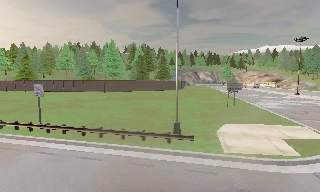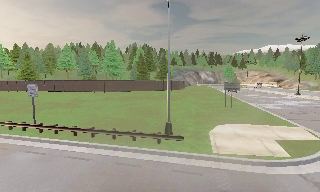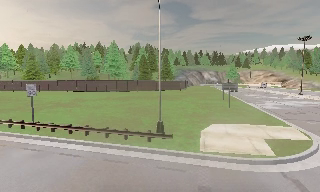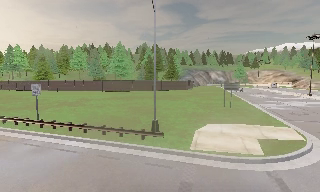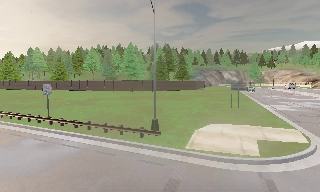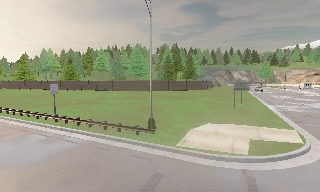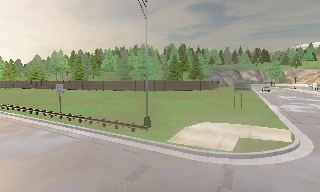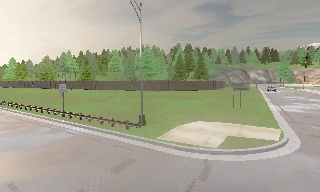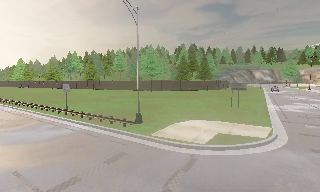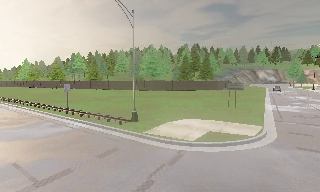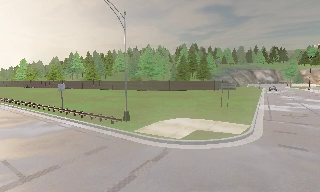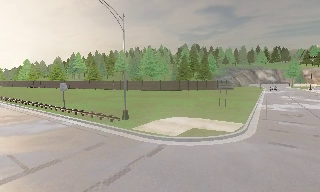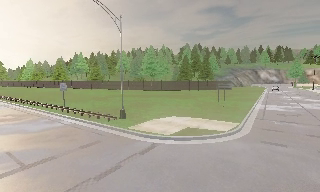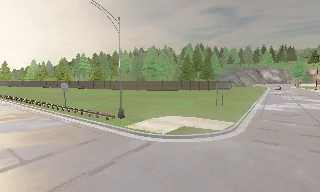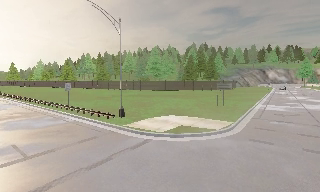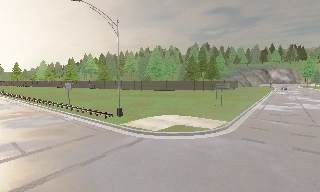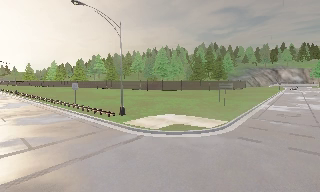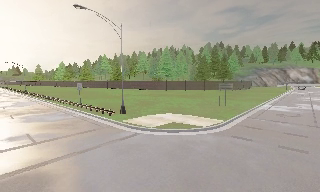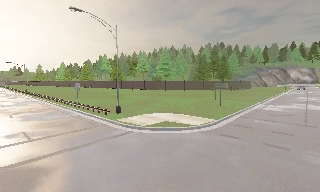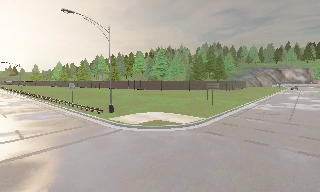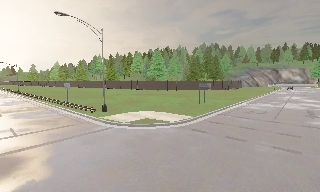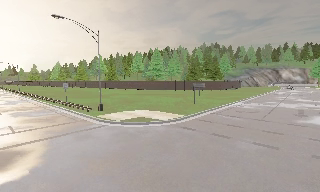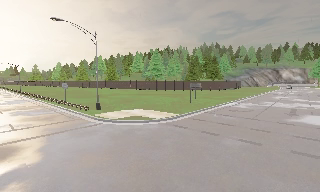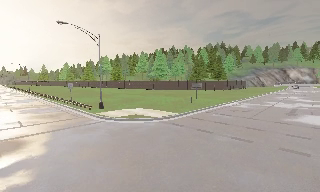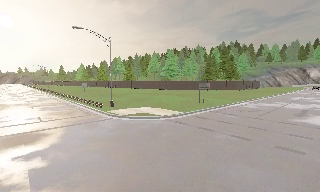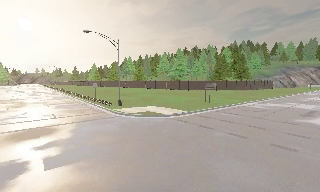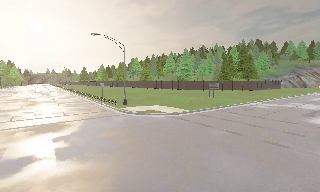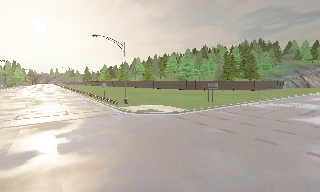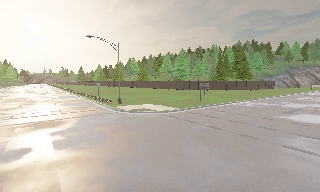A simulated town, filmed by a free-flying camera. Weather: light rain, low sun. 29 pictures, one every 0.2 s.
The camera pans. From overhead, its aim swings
counterclockwise.
0.0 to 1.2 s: The camera pans to its left, which is counterclockwise from overhead, by about 15 degrees. It travels to its right, about 4 m.
1.2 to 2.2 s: The camera travels to its right and backward, about 3.5 m, so close, fixed things drift to the left. It loses speed.
2.2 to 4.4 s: The camera travels to its right and backward, about 6 m, so close, fixed things drift to the left. It gains speed.
4.4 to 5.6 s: The camera pans to its left, which is counterclockwise from overhead, by about 10 degrees. It travels backward and to its right, about 4 m, so what stands in front gets smaller.
The film runs backward here.
